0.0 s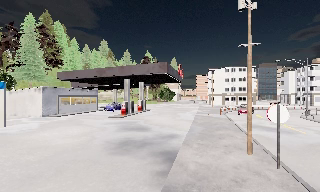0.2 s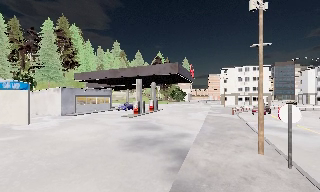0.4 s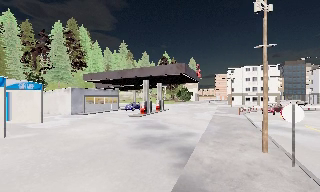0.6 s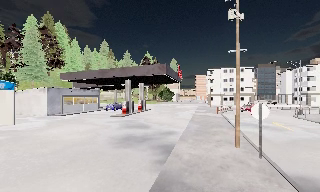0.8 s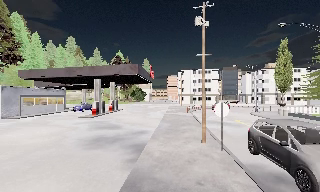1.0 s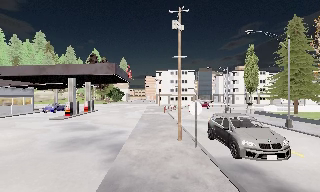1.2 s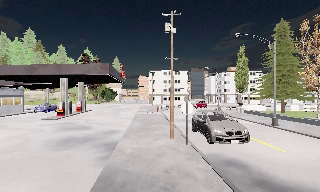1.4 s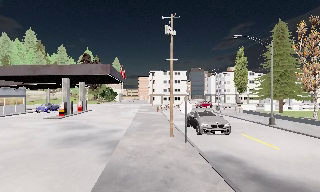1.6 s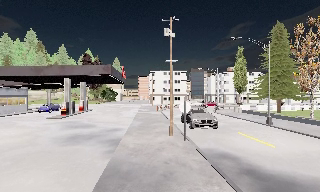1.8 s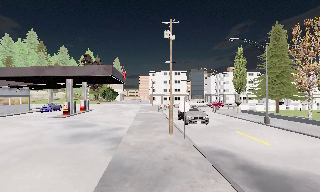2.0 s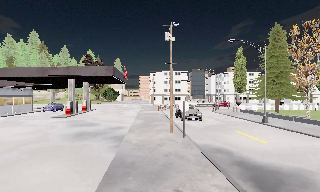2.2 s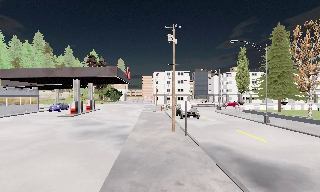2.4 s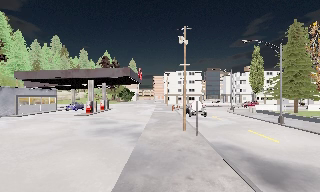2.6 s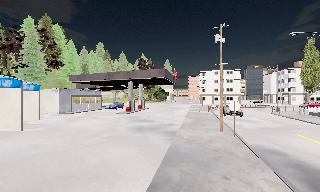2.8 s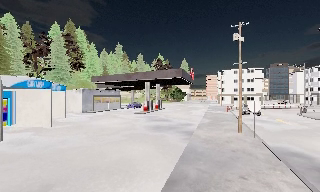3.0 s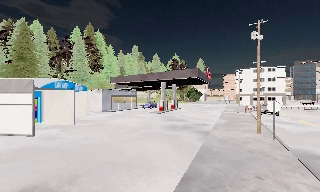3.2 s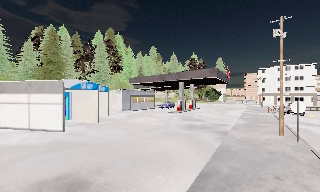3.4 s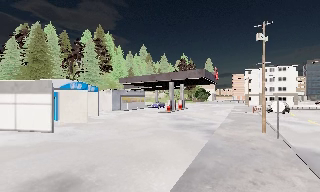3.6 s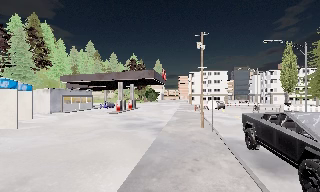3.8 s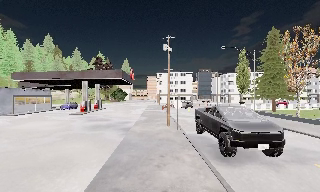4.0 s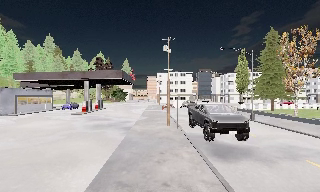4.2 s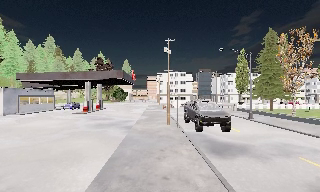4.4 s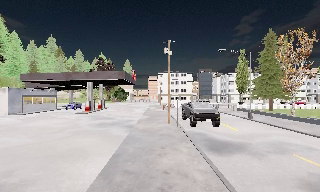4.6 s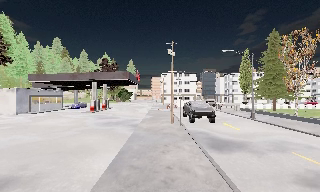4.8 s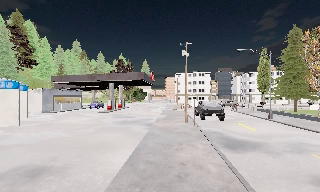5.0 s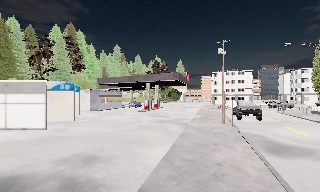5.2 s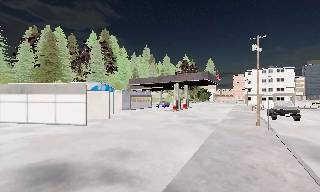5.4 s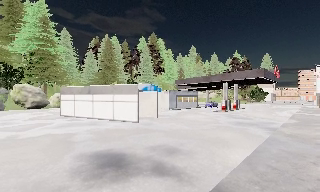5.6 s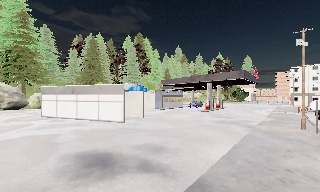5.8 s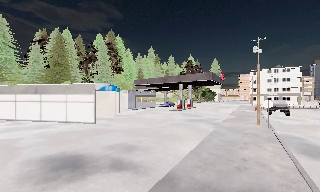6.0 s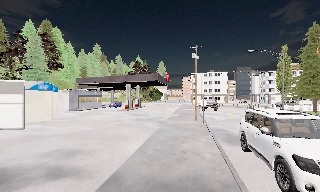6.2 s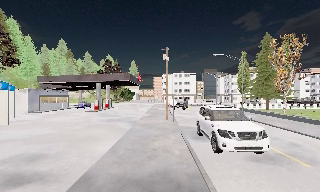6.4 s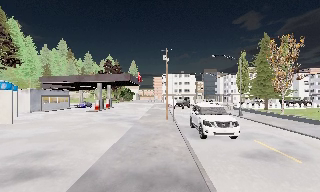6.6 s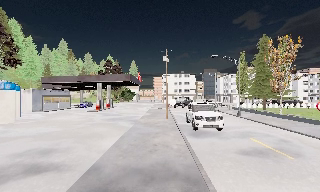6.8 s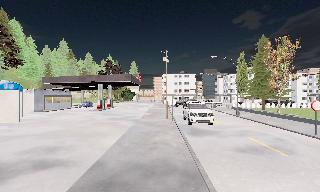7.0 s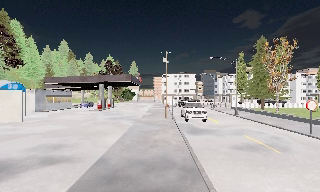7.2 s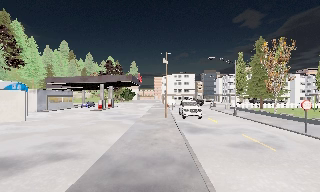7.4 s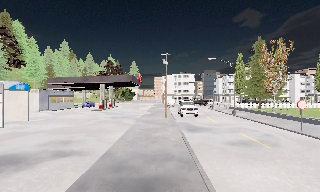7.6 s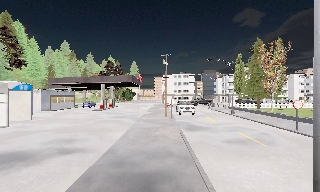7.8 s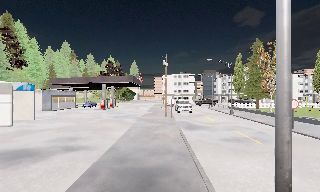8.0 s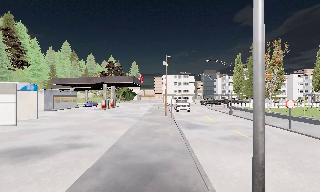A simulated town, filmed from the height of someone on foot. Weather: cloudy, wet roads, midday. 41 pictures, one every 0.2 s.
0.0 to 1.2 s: The camera pans to its right, which is clockwise from overhead, by about 20 degrees. It travels backward, about 1.5 m, so what stands in front gets smaller.
1.2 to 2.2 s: The camera travels backward, about 2 m, so what stands in front gets smaller.
2.2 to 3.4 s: The camera pans to its left, which is counterclockwise from overhead, by about 30 degrees. It travels backward, about 2 m.
3.4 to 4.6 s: The camera swings to its right by about 25 degrees, and the scene slides to the left. It travels backward, about 2 m, so what stands in front gets smaller.
4.6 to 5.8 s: The camera swings to its left by about 30 degrees, and the scene slides to the right. It travels backward, about 1.5 m, so what stands in front gets smaller.
5.8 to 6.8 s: The scene slides to the left, as the camera pans about 30 degrees to its right. It travels backward, about 1.5 m, so what stands in front gets smaller.
6.8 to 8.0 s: The camera travels backward, about 2 m, so what stands in front gets smaller.
The film runs backward here.
